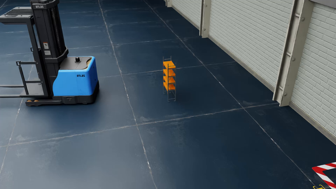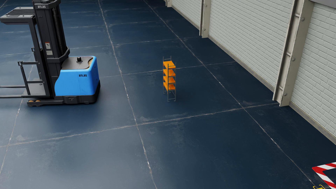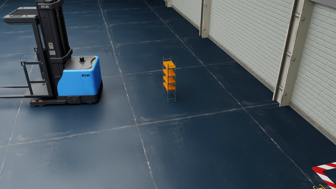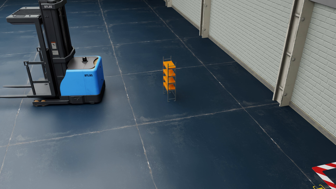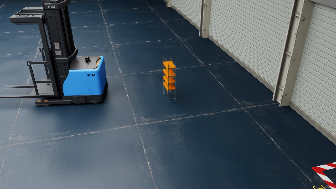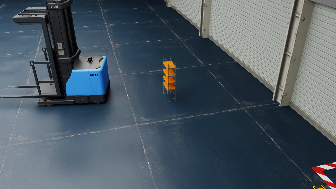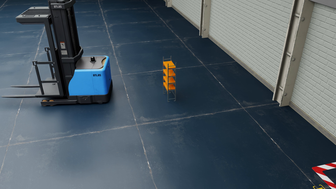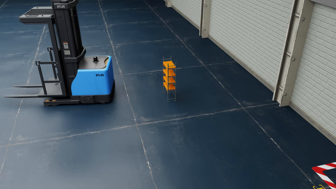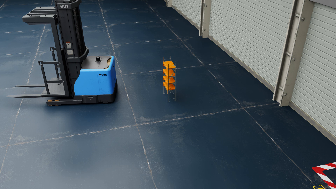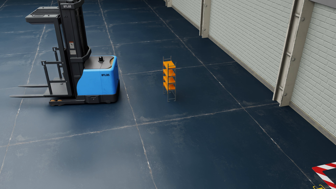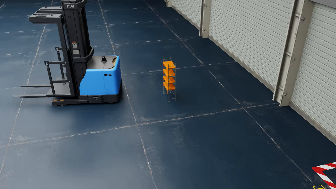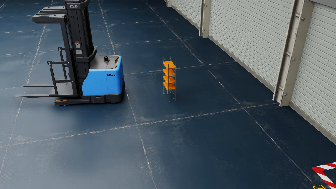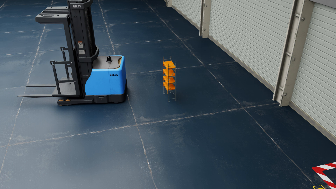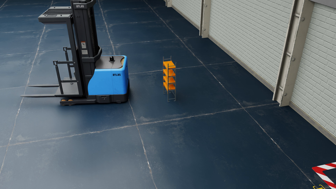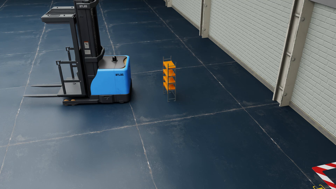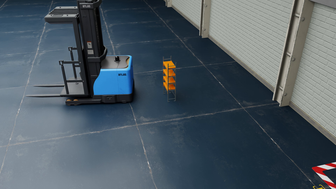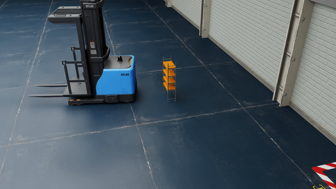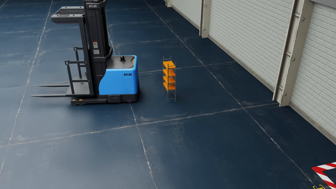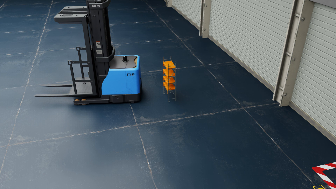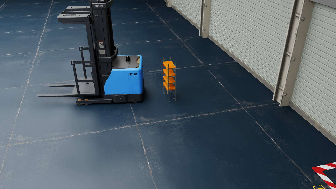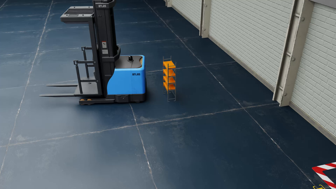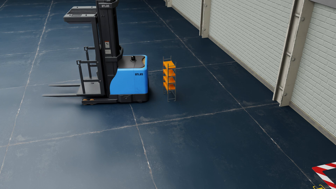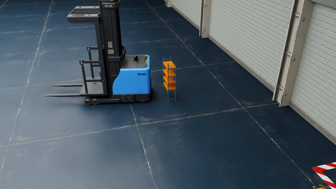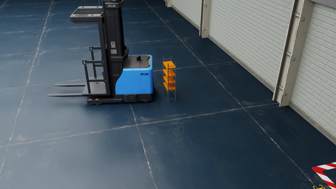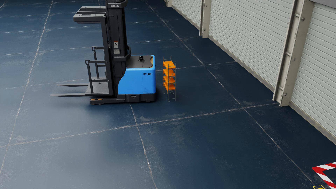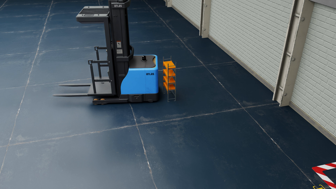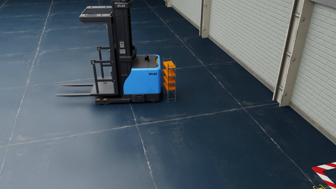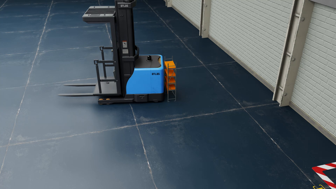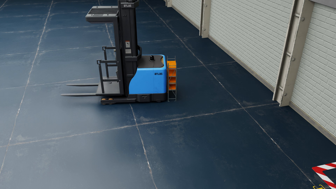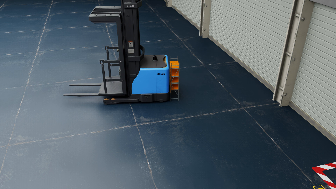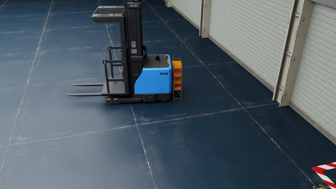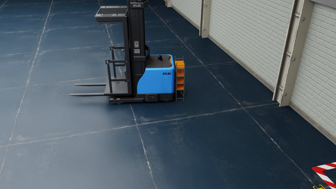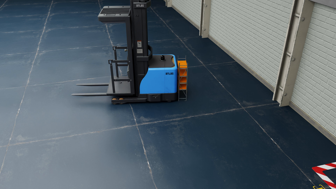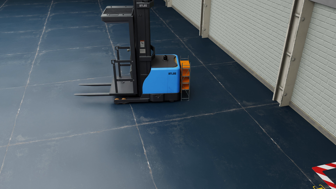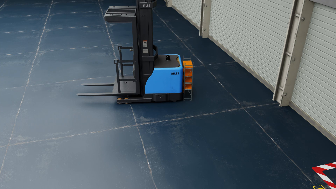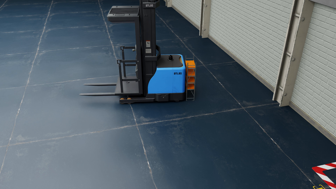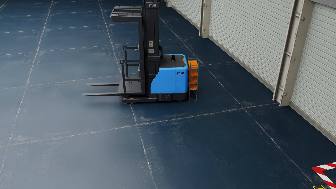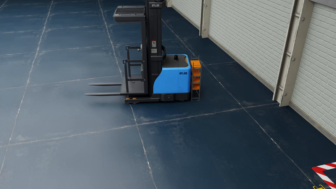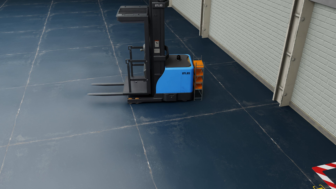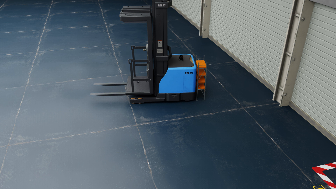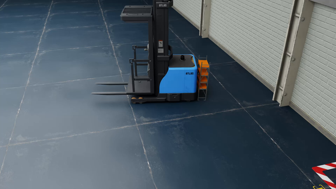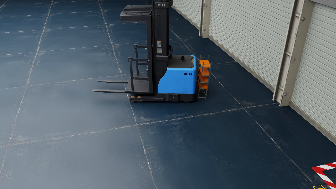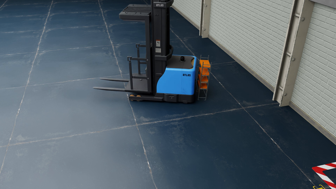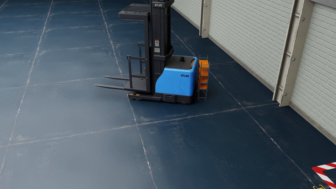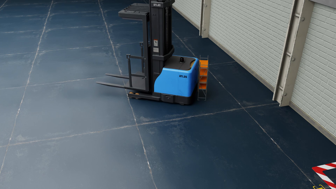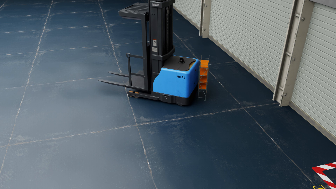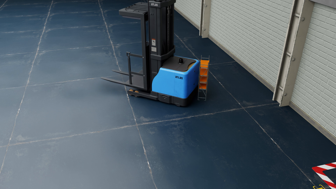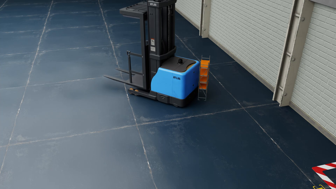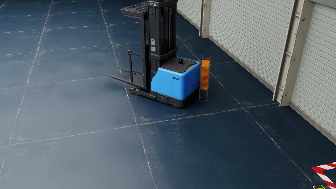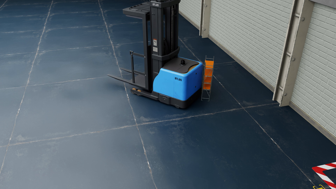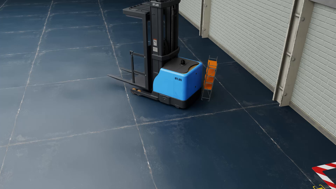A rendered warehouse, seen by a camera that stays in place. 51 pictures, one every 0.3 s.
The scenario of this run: A forklift runs into an object in its way.
